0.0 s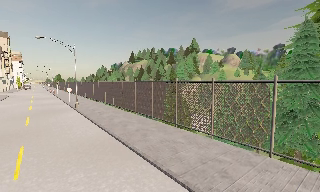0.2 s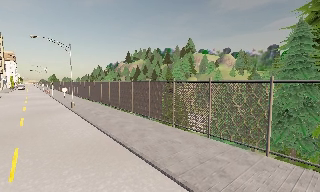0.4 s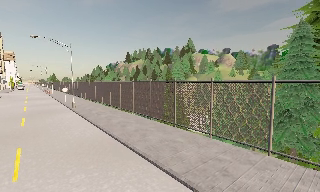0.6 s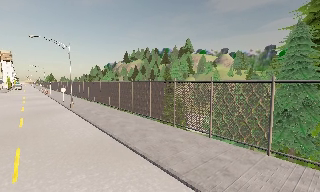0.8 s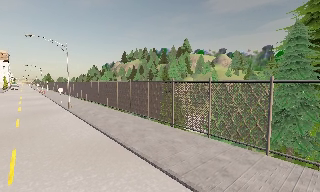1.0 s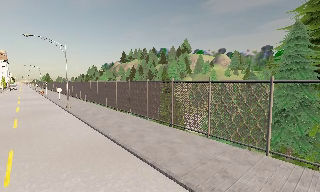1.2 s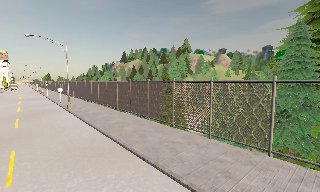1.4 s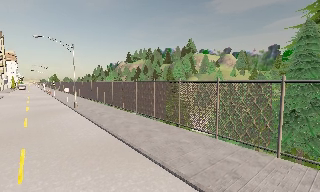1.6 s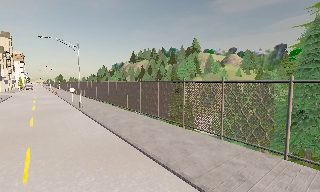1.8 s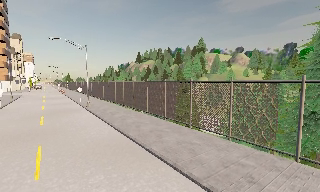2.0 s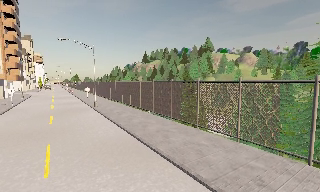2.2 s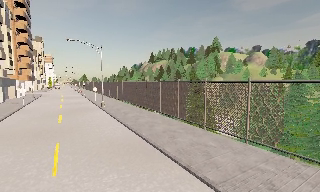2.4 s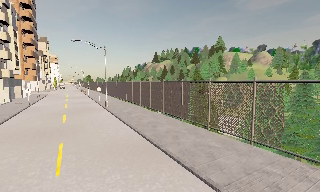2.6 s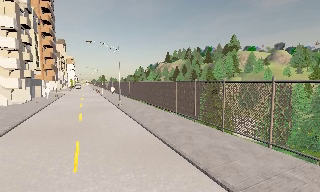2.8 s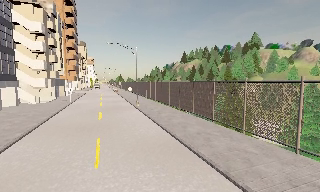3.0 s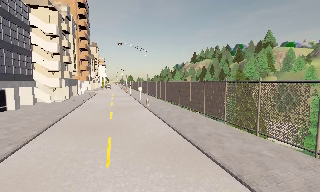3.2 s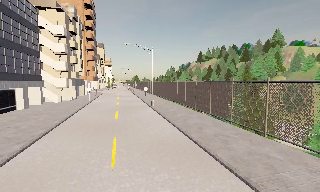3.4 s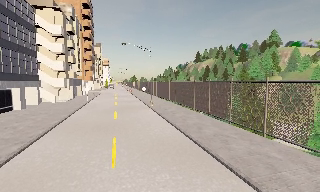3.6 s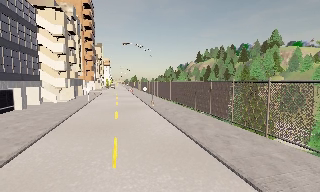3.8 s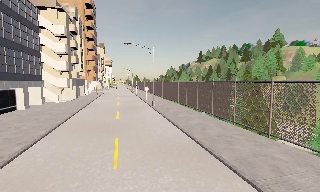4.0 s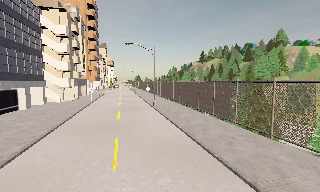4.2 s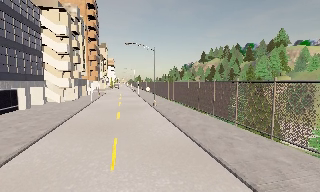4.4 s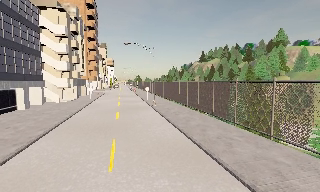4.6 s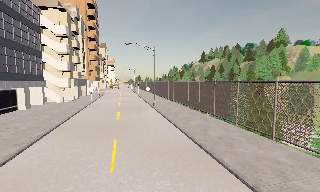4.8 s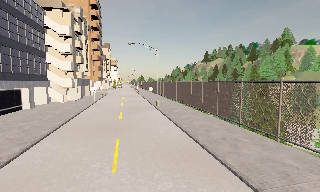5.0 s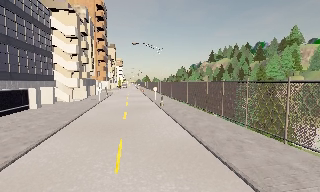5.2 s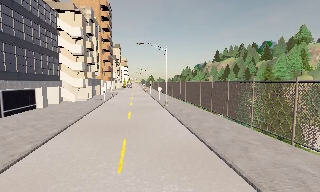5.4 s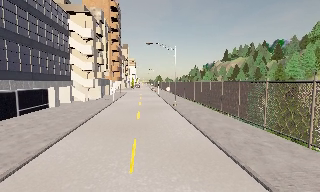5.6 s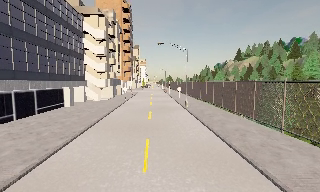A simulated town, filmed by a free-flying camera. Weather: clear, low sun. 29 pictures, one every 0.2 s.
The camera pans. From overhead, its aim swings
counterclockwise.
The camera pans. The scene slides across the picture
to the right.
0.0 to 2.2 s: The camera travels to its left, about 0.5 m, so close, fixed things drift to the right.
2.2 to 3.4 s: The camera swings to its left by about 15 degrees, and the scene slides to the right.
3.4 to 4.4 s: The camera shifts only a little, or ends up much as it began.
4.4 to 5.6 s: The scene slides to the right, as the camera pans about 10 degrees to its left.
The film runs forward here.
